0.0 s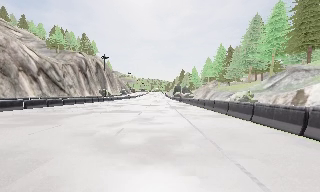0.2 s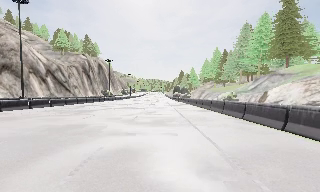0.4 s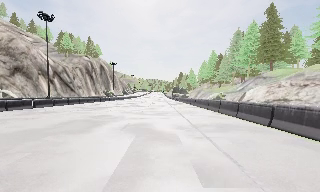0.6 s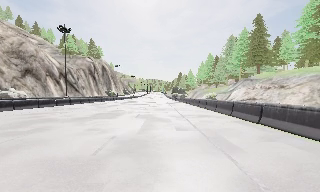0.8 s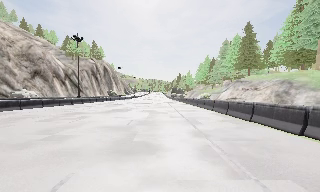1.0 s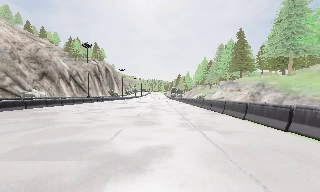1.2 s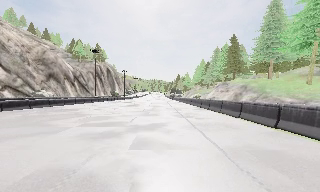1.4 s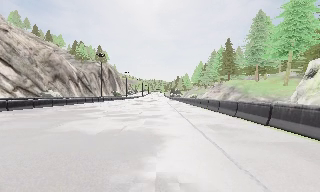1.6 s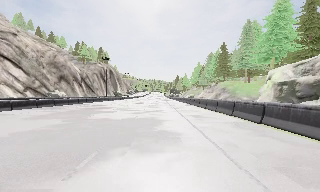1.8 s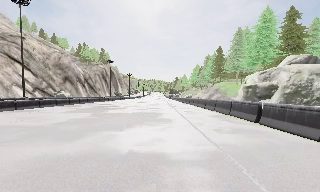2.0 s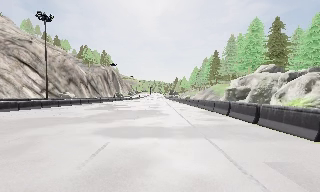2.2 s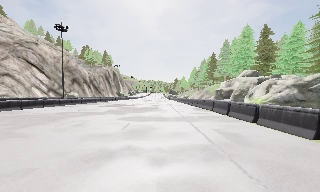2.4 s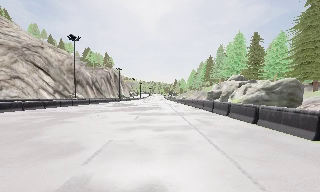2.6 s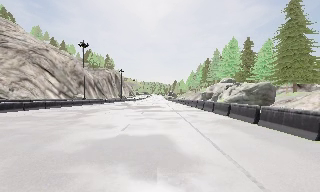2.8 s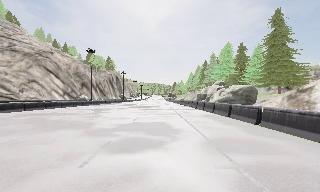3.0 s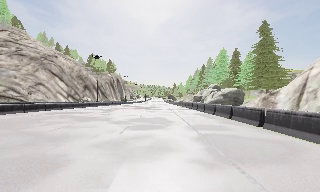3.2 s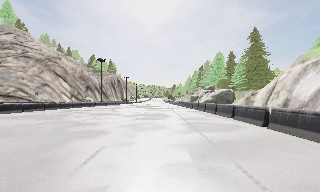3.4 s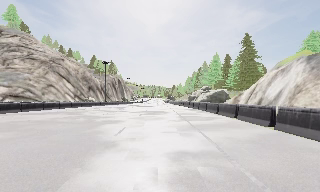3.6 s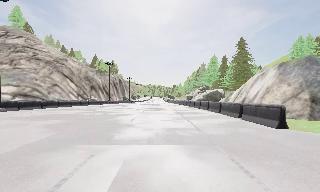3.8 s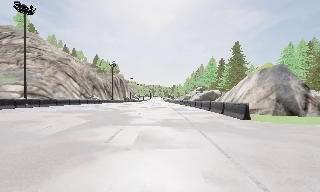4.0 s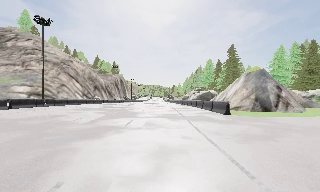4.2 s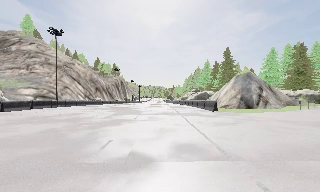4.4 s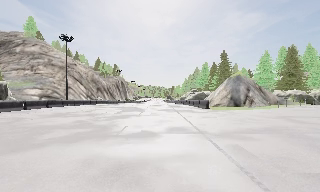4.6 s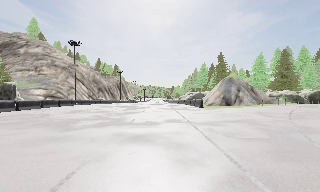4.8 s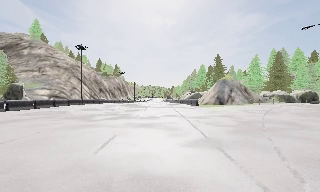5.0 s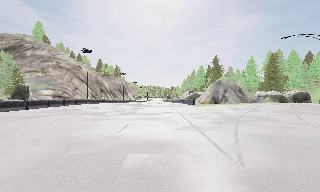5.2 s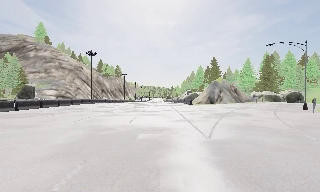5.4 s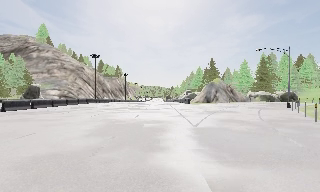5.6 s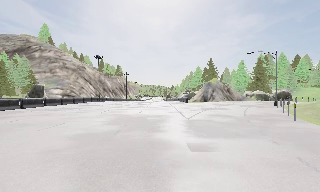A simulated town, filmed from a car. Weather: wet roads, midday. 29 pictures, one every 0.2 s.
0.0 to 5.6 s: The camera travels backward, about 95 m, so what stands in front gets smaller. It loses speed.
The film runs backward here.
